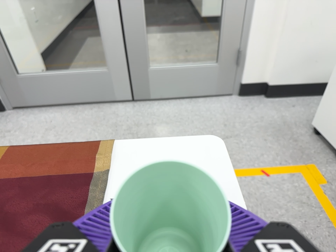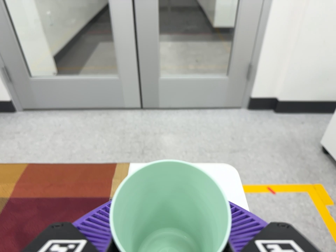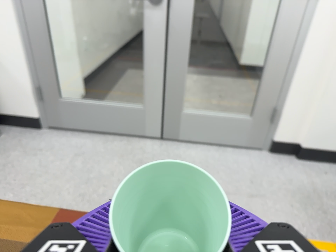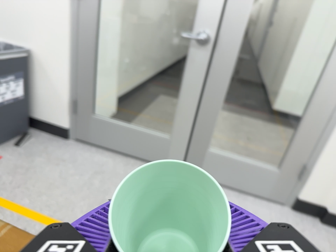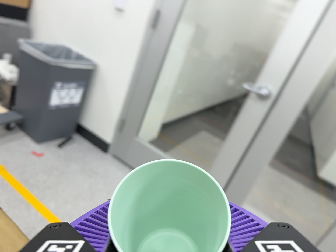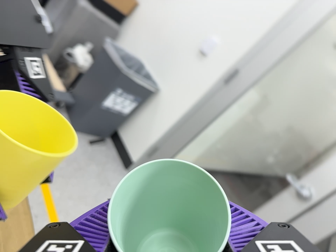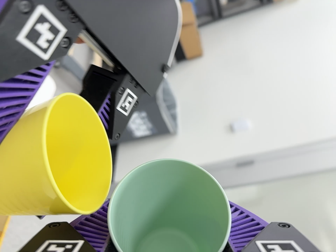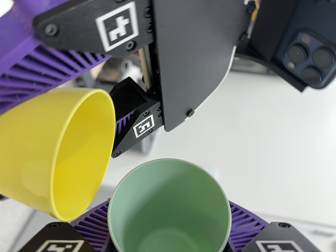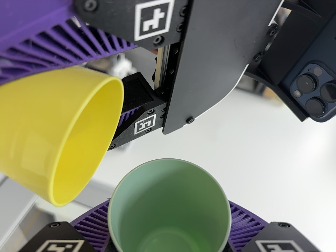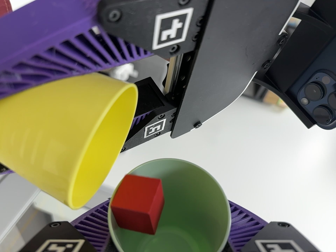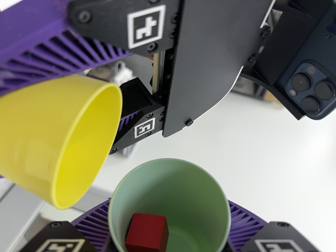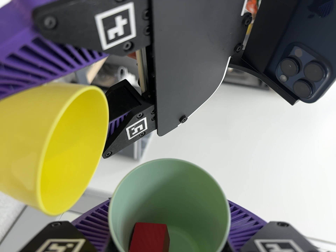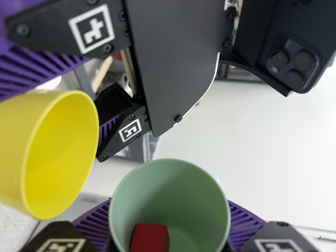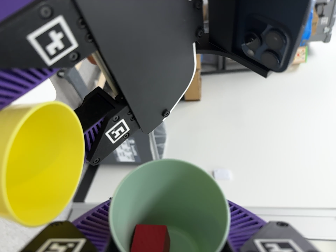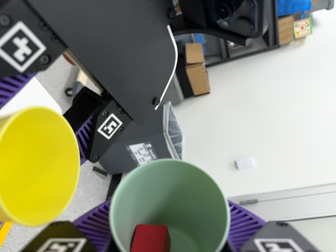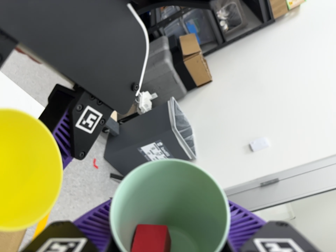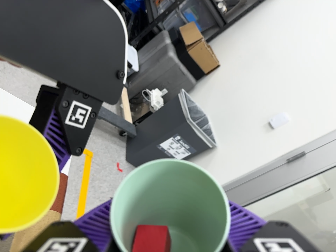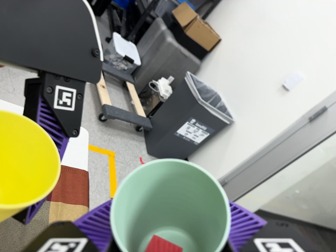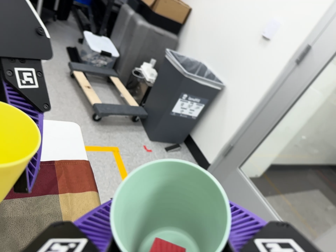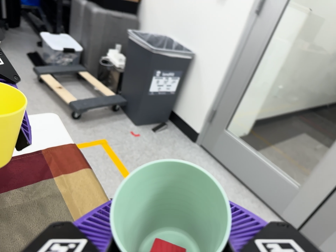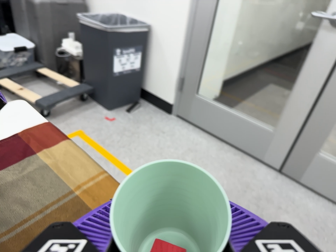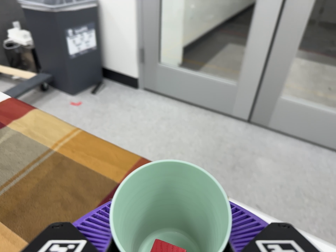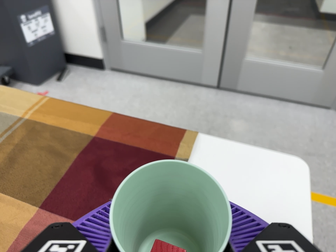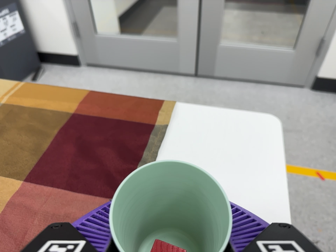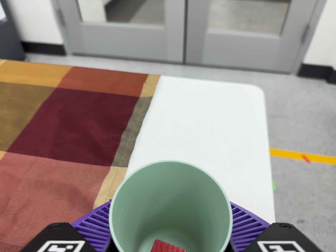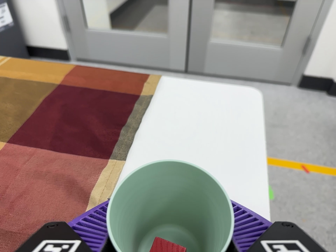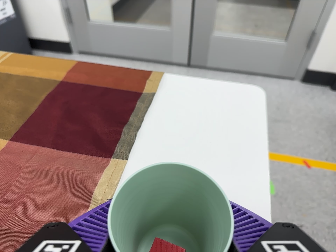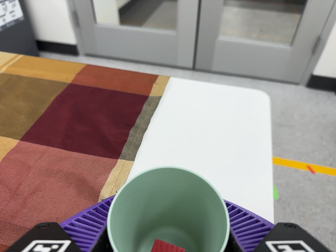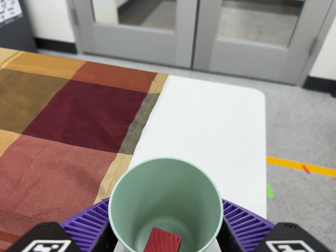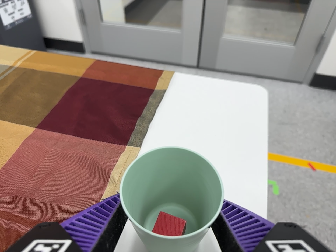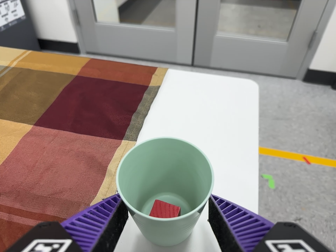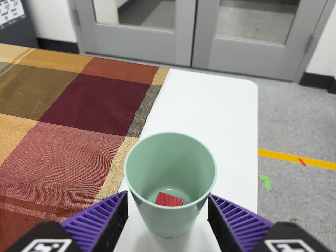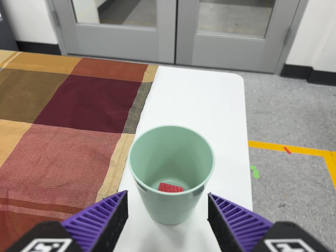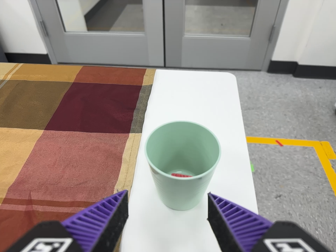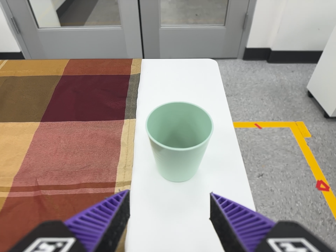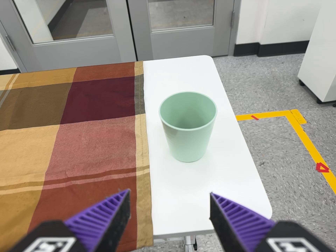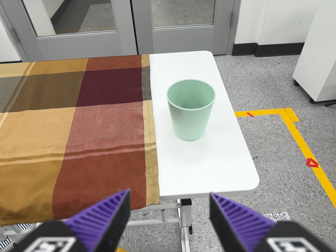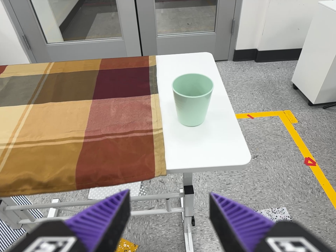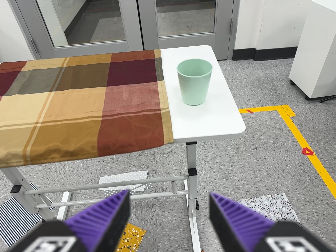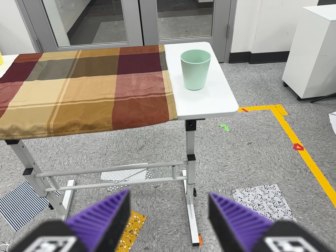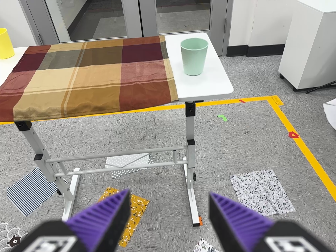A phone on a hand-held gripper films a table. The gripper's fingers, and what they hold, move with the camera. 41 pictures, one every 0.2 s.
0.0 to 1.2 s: The camera pans to its left by about 25 degrees. It travels toward the top of its view and to its left, about 38 cm, so close, fixed things drift downward. Its aim tips toward the top of its view by about 35 degrees, and the scene shifts downward. It rolls about its line of sight by about 95 degrees, and the scene rotates clockwise.
1.2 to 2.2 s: The camera travels to its left, about 5 cm. It rolls about its line of sight by about 25 degrees, and the scene rotates clockwise.
2.2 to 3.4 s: The camera pans to its left by about 20 degrees. It travels to its right and toward the bottom of its view, about 14 cm. It rolls about its line of sight by about 55 degrees, and the scene rotates counterclockwise.
3.4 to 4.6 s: The camera pans to its right by about 25 degrees. It travels toward the bottom of its view, about 34 cm, so close, fixed things drift upward. Its aim tips toward the bottom of its view by about 20 degrees, and the scene shifts upward. It rolls about its line of sight by about 65 degrees, and the scene rotates counterclockwise.
4.6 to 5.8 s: The camera travels toward the bottom of its view, about 6 cm, so close, fixed things drift upward.
5.8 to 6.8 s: The camera pans to its right by about 10 degrees. It travels backward and to its left, about 10 cm, so what stands in front gets smaller. It rolls about its line of sight by about 10 degrees, and the scene rotates counterclockwise.
6.8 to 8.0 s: The camera travels backward and toward the bottom of its view, about 40 cm, so what stands in front gets smaller.
The film runs backward here.
